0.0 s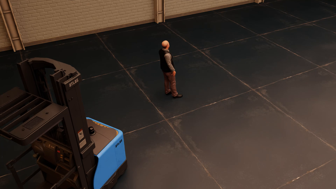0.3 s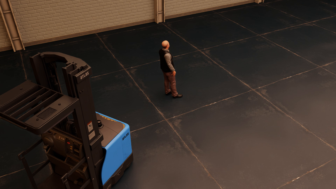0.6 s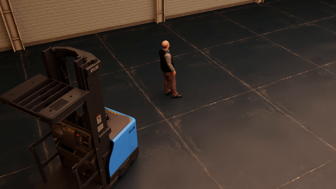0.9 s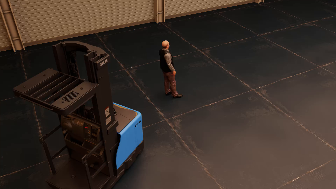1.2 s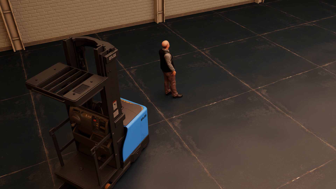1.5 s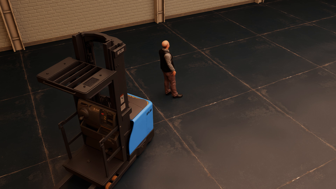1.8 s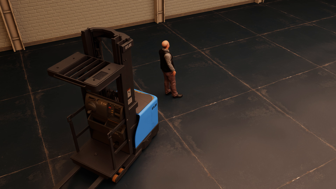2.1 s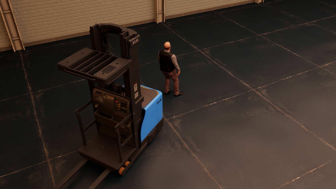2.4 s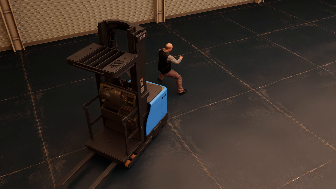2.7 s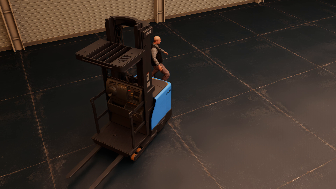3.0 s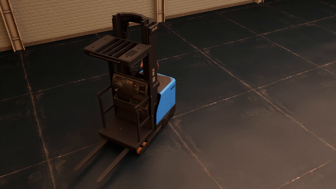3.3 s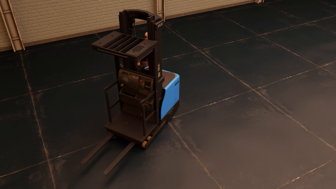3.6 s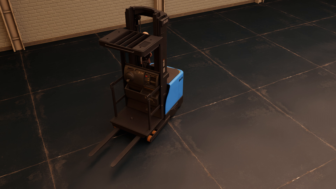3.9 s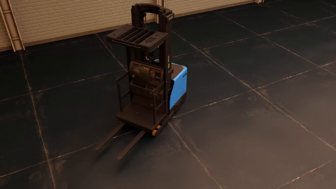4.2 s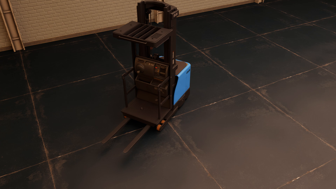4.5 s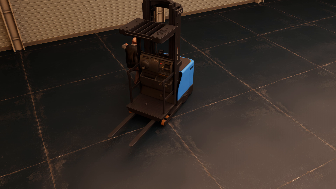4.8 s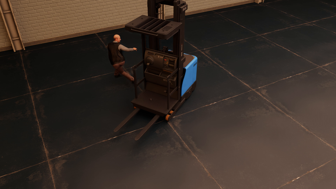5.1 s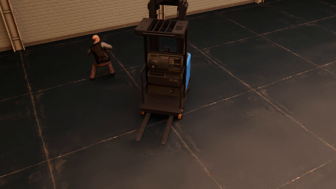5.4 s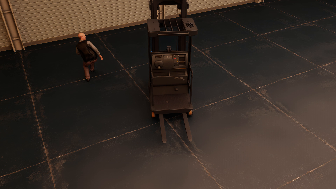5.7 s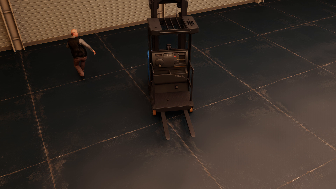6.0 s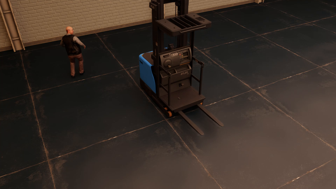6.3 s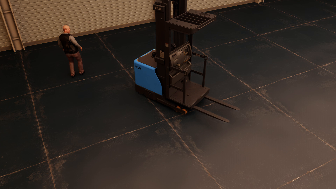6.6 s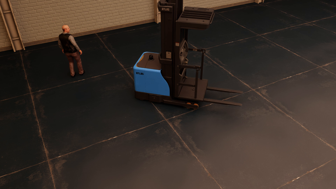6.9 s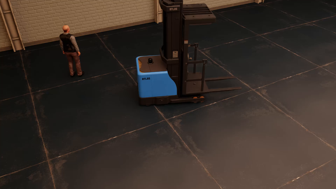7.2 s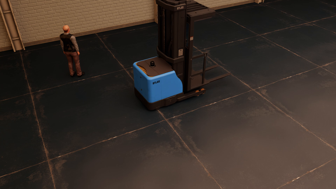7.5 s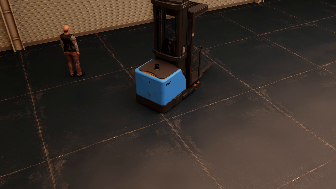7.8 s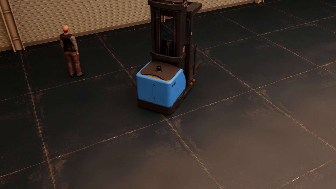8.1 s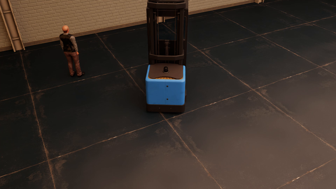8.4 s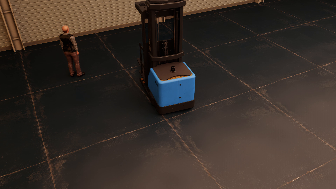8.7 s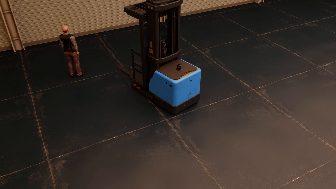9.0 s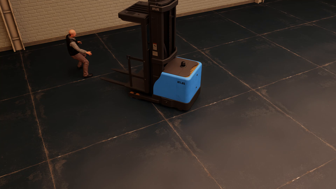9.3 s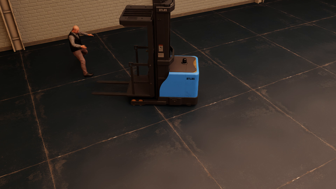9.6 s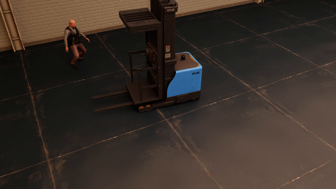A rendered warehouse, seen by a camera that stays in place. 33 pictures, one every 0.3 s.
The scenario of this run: Near miss between a forklift and a person.
